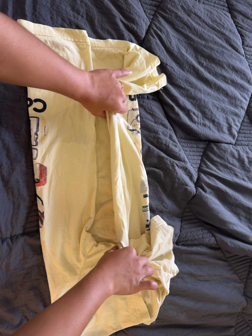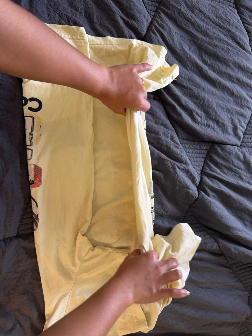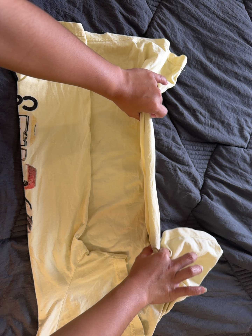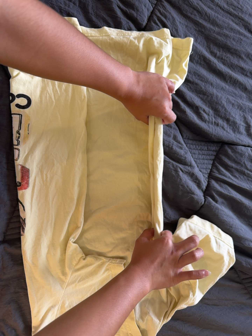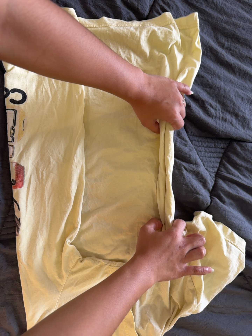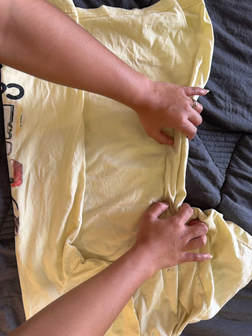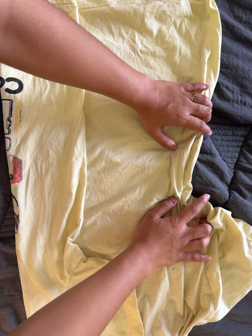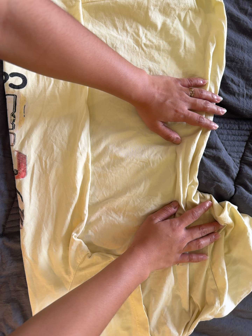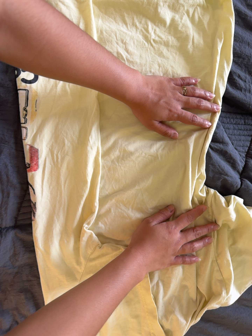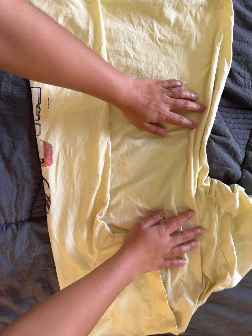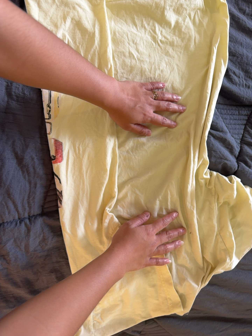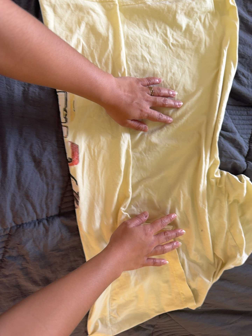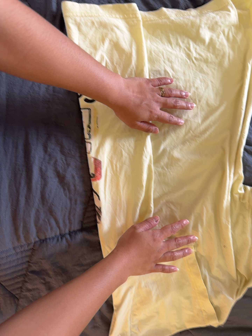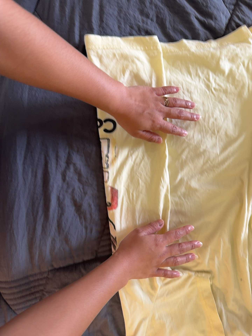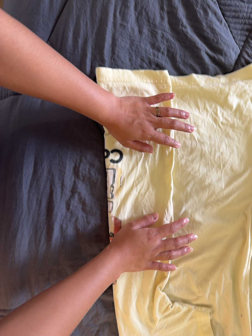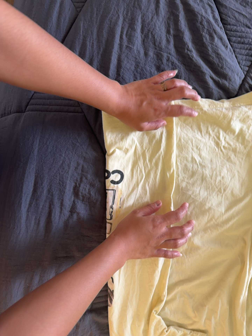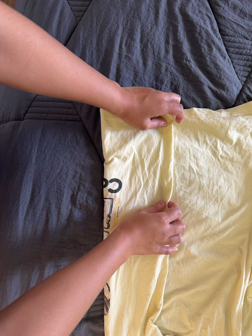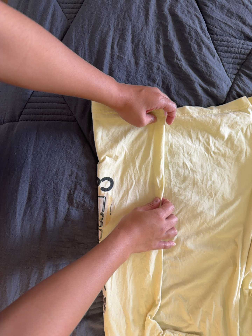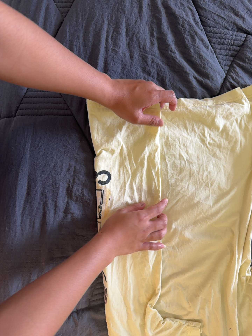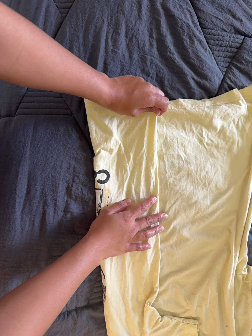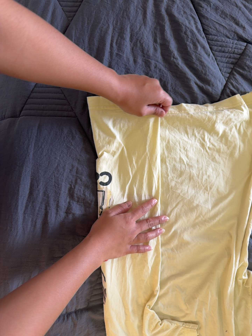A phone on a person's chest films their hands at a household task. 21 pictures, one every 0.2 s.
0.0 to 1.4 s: The camera pans to its left by about 15 degrees. It travels forward and to its right, about 18 cm, so what stands in front looms larger.
1.4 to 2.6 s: The camera travels to its left, backward and toward the top of its view, about 18 cm, so close, fixed things drift to the right.
2.6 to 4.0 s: The camera travels toward the top of its view, about 8 cm, so close, fixed things drift downward.
The film runs backward here.
